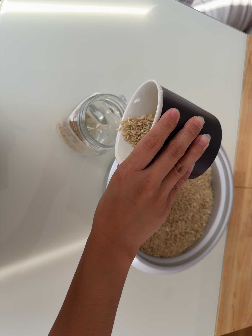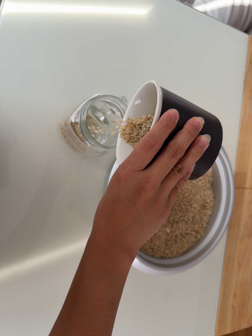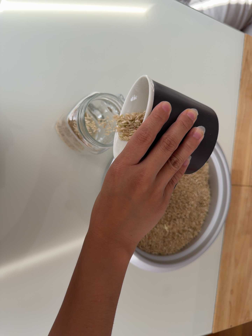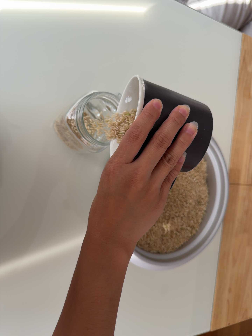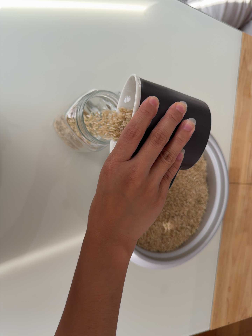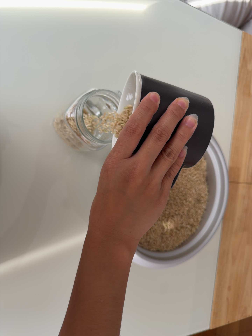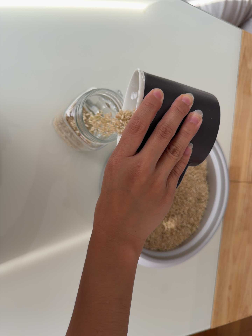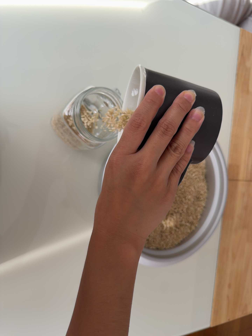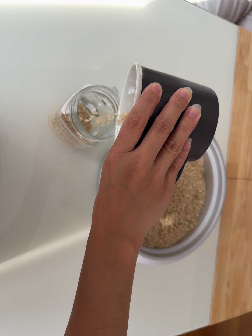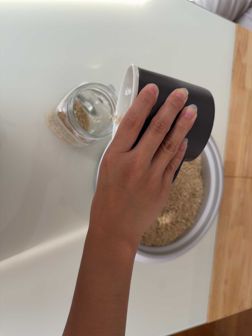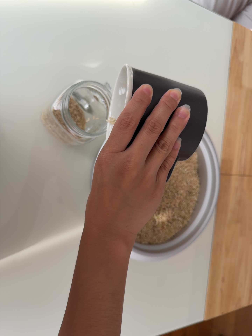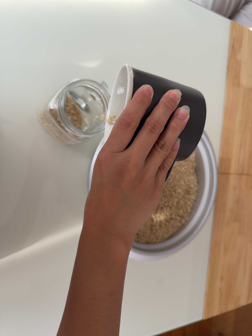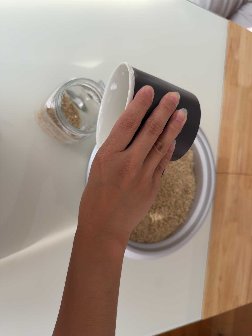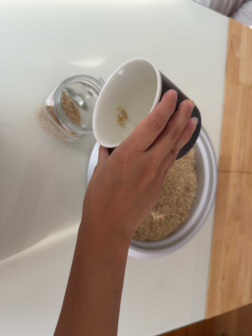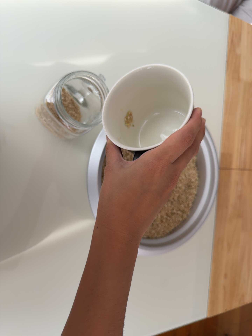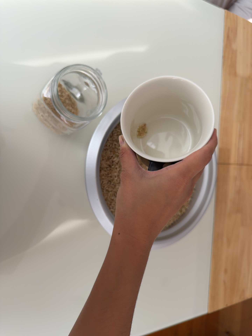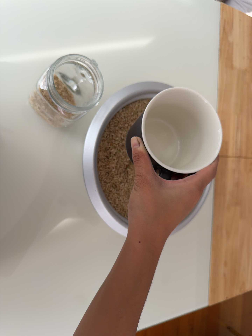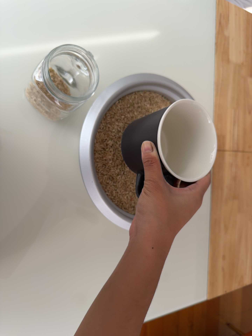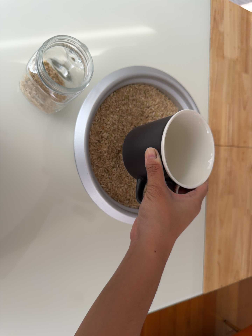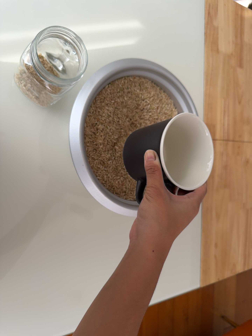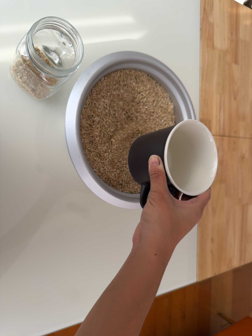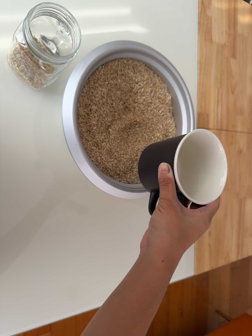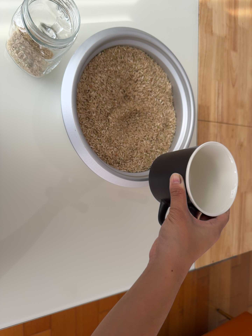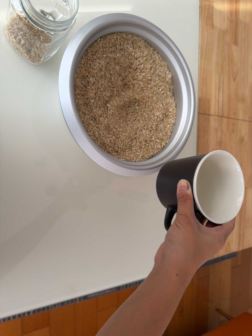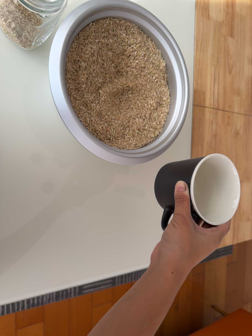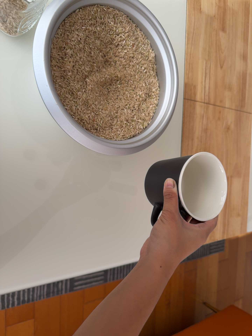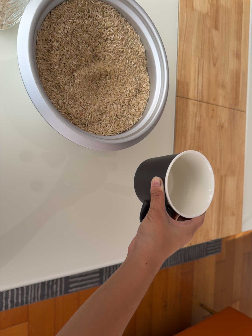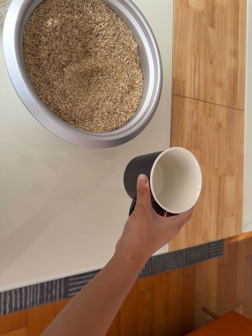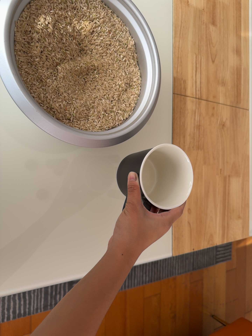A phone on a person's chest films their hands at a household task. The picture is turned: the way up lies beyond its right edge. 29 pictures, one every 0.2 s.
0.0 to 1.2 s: The camera keeps its place and its aim.
1.2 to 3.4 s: The camera shifts only a little, or ends up much as it began.
3.4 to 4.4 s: The camera travels toward the bottom of its view, about 7 cm, so close, fixed things drift upward.
4.4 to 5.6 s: The camera travels toward the bottom of its view, to its right and forward, about 12 cm, so close, fixed things drift upward.
The film runs forward here.
